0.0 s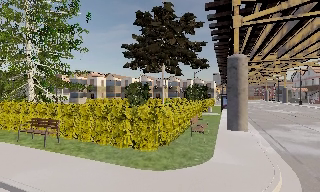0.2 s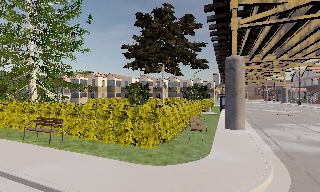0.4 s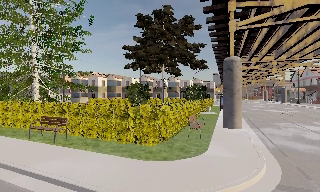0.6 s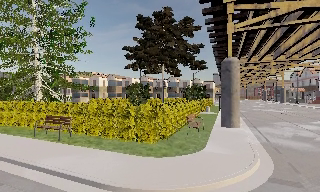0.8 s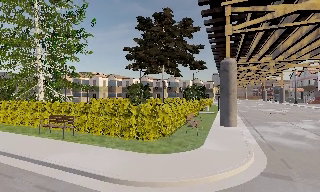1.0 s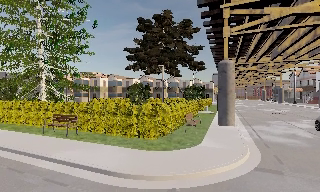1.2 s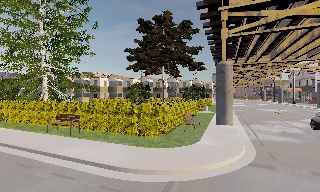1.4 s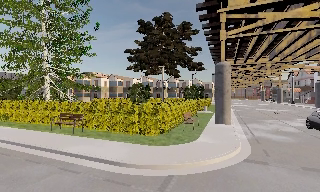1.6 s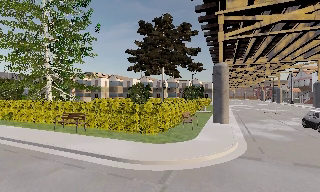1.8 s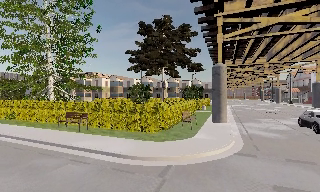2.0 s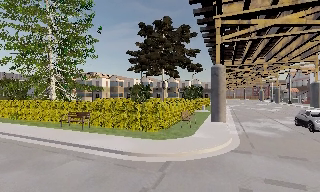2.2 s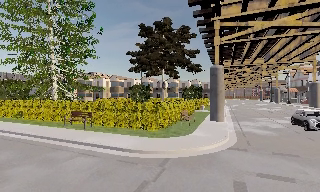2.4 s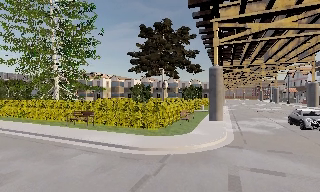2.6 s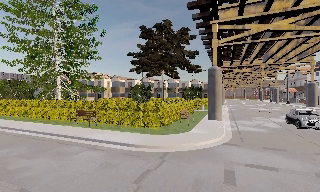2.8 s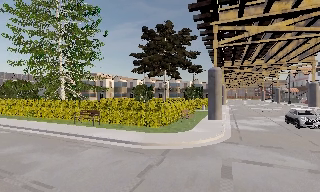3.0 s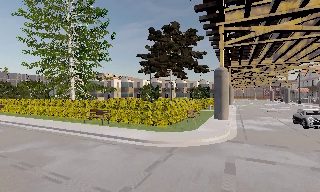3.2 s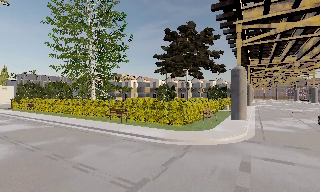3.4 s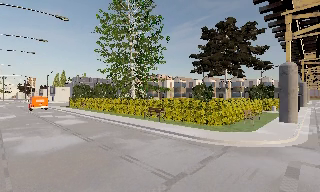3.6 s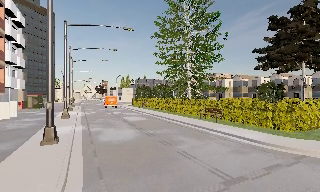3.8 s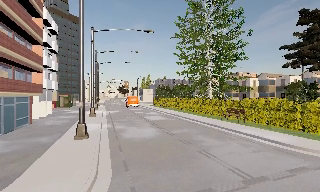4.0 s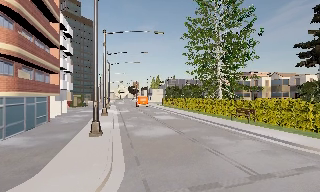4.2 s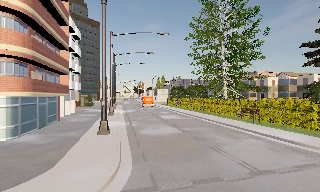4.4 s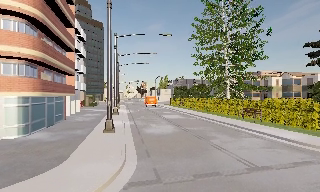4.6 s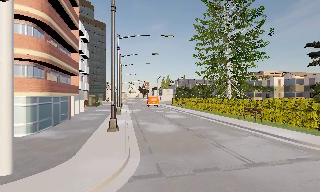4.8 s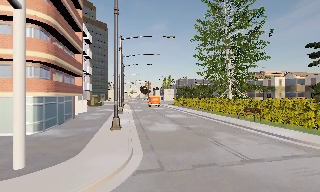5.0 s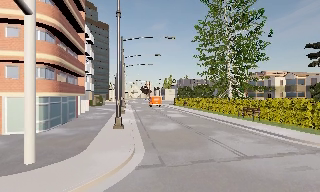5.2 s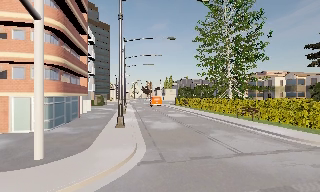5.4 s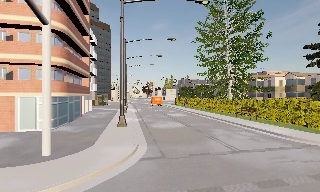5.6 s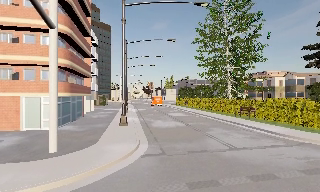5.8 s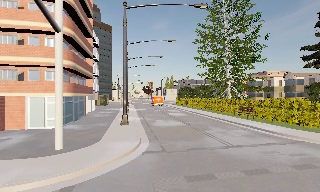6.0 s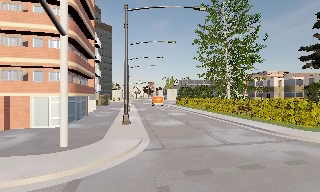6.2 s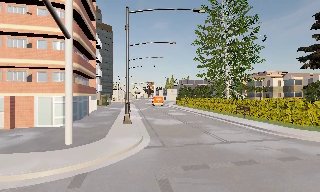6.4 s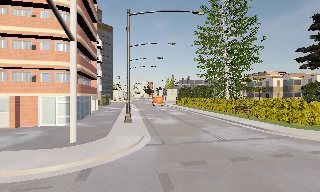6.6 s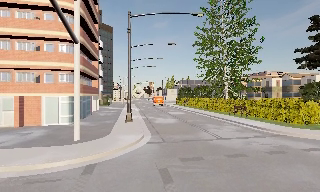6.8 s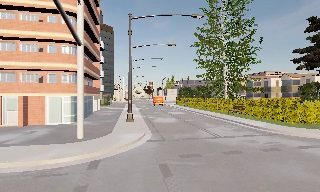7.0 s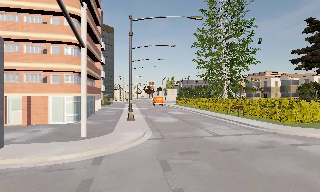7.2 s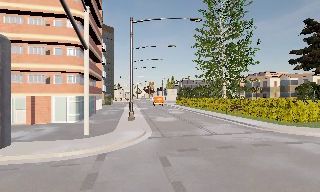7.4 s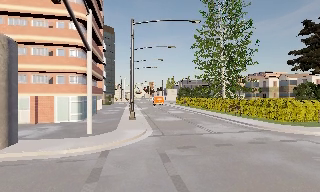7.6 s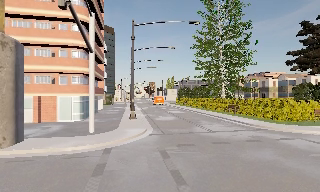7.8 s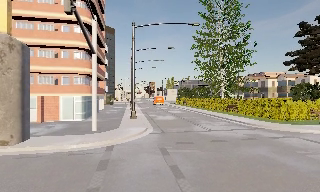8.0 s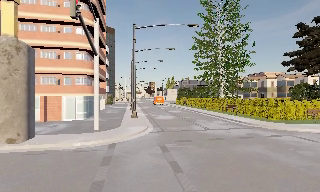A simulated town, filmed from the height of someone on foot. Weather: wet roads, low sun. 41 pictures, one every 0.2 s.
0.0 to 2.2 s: The camera travels backward, about 4 m, so what stands in front gets smaller.
2.2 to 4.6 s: The scene slides to the right, as the camera pans about 55 degrees to its left. It travels backward, about 4.5 m.
4.6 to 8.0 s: The camera travels backward, about 6 m, so what stands in front gets smaller.
The film runs backward here.
